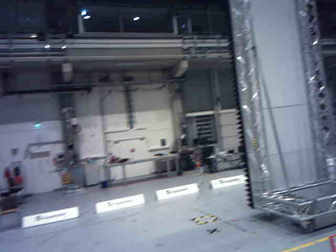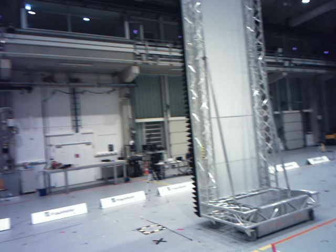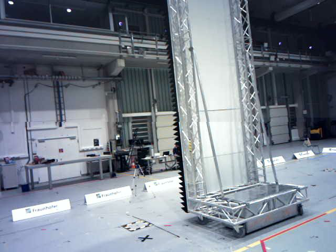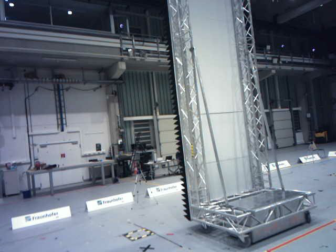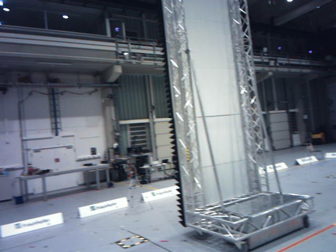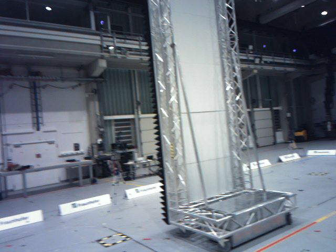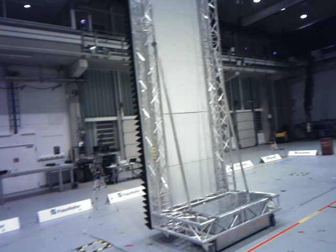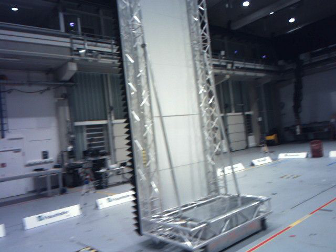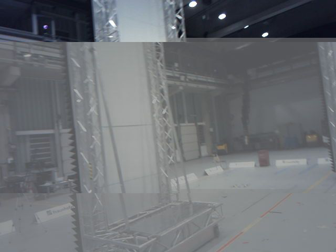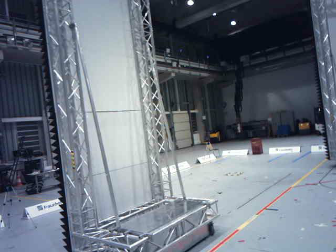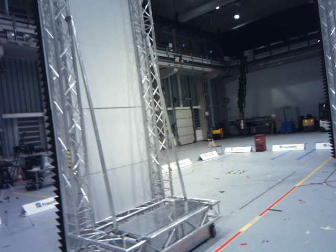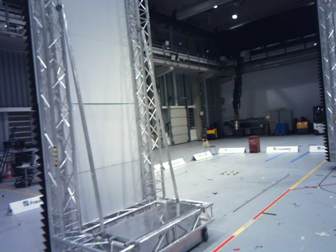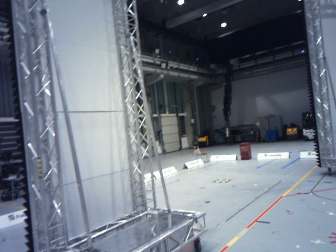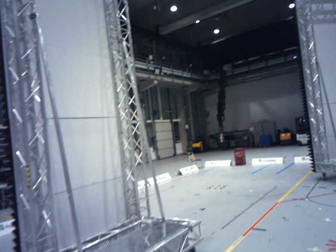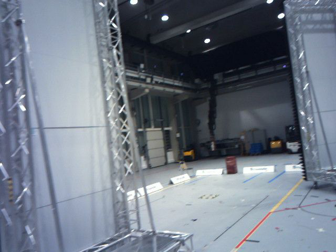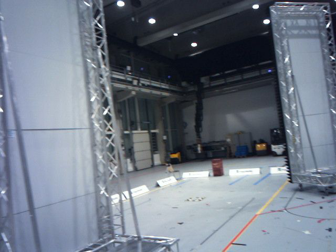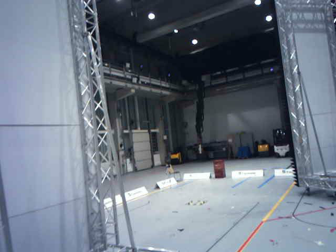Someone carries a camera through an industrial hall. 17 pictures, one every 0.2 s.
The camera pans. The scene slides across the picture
to the left.
The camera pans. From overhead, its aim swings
clockwise.
0.0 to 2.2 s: The camera pans to its right, which is clockwise from overhead, by about 30 degrees. It travels forward, about 2.2 m, so what stands in front looms larger.
2.2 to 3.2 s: The camera travels forward, about 0.8 m, so what stands in front looms larger.
The film runs forward here.
